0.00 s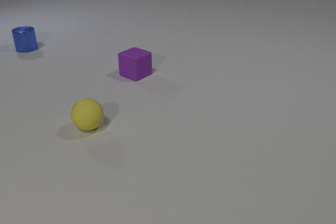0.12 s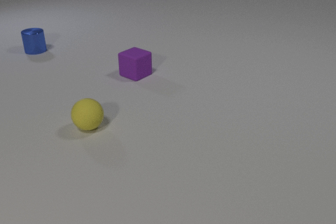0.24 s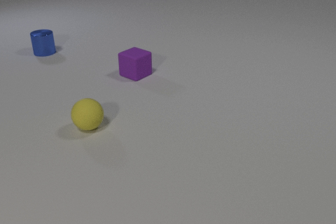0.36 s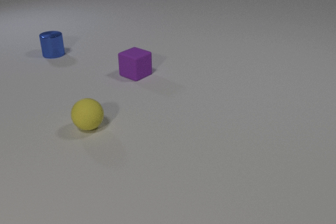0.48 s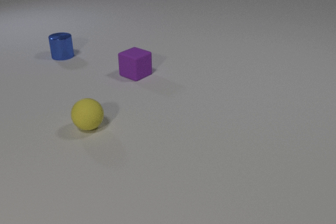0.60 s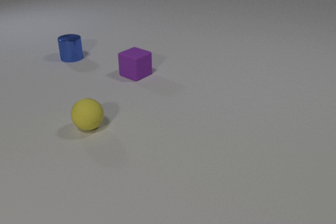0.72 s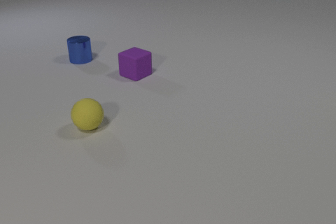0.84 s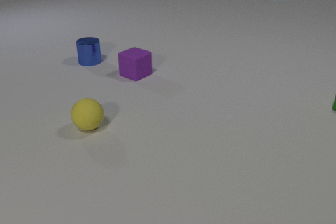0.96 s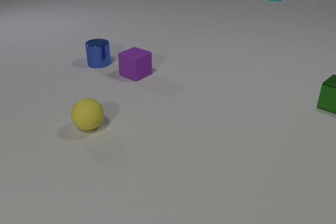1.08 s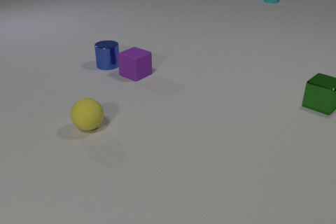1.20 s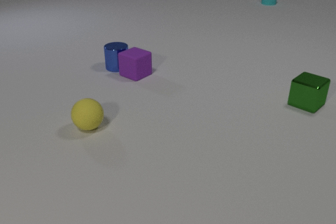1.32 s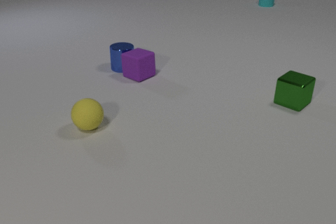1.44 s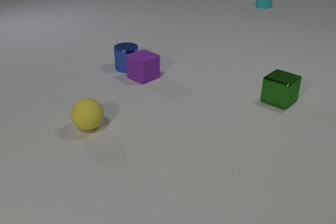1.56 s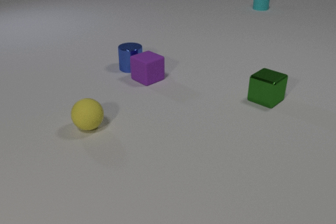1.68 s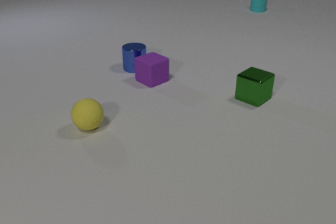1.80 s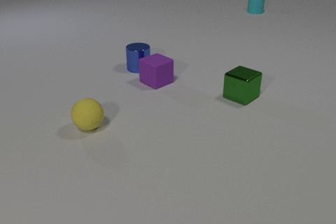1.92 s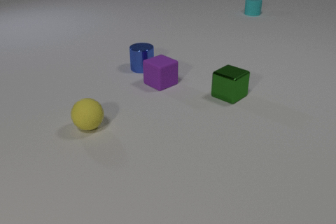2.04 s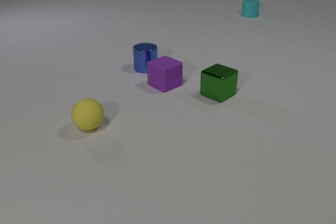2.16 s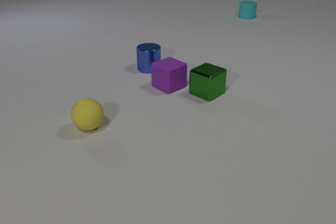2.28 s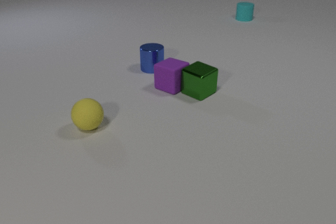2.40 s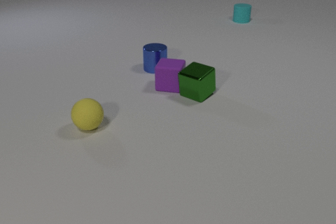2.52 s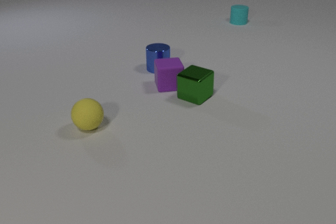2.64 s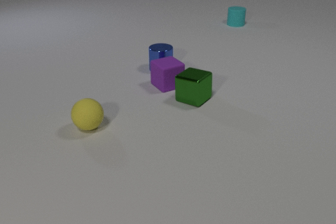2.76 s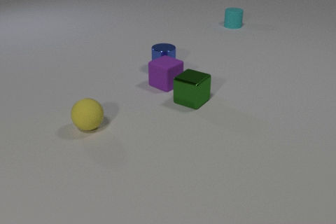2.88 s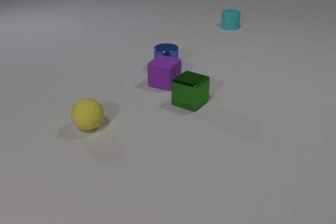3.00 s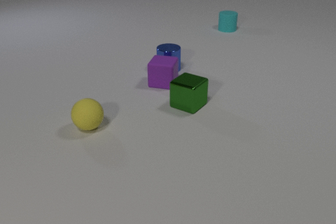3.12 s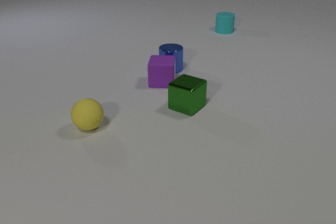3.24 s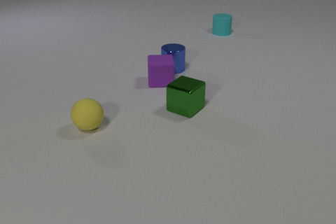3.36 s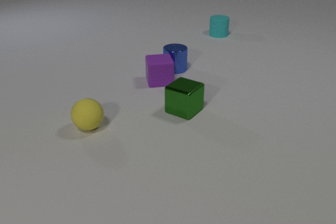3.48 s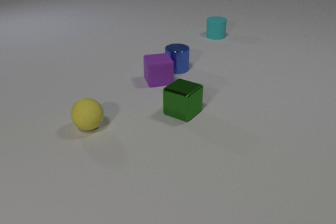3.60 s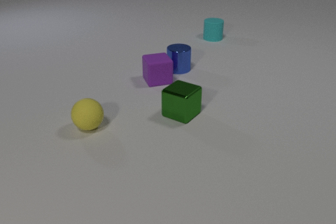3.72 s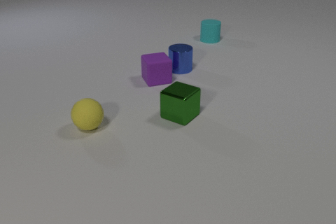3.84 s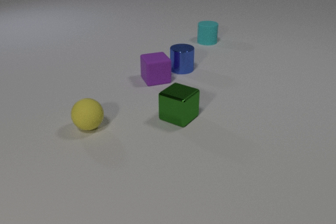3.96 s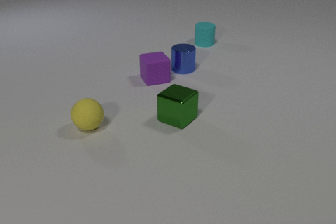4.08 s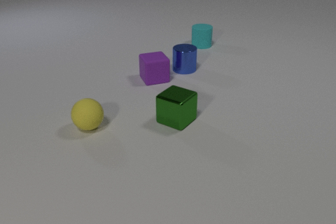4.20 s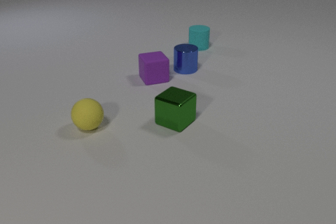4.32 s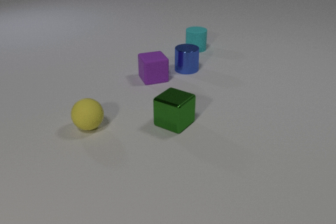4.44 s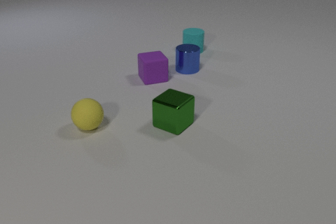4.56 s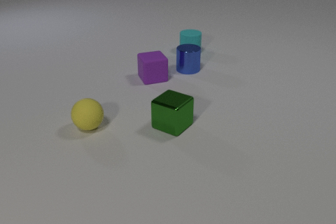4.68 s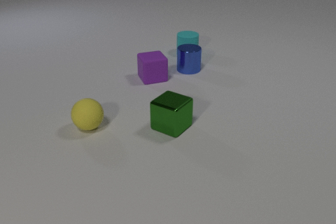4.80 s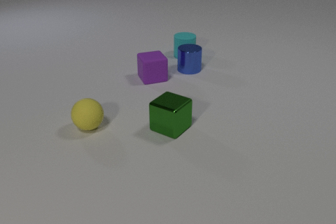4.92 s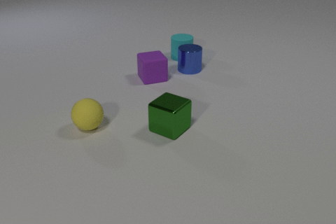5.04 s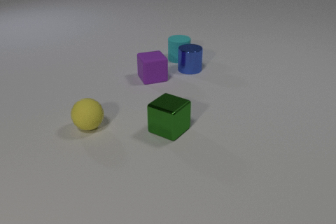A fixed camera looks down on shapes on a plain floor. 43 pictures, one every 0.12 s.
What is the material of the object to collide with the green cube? rubber.
What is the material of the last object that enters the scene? metal.
What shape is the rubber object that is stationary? sphere.
0.00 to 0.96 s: The blue metal cylinder slides to the right and toward the camera. The green metal cube comes in at the right edge, slides to the left. The cyan rubber cylinder comes in at the top edge, slides toward the camera.
0.96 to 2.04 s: The blue metal cylinder slides to the right. The purple rubber cube slides to the right and toward the camera. The green metal cube slides to the left. The cyan rubber cylinder slides toward the camera. The blue metal cylinder and the purple rubber cube collide.
2.04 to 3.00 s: The blue metal cylinder slides to the right. The purple rubber cube spins so that its near face slides to the right, counterclockwise seen from above. The green metal cube slides to the left and toward the camera. The cyan rubber cylinder slides toward the camera and to the left. The purple rubber cube and the green metal cube collide.
3.00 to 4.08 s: The blue metal cylinder slides to the right. The purple rubber cube slides away from the camera and to the left, spins so that its near face slides to the right, counterclockwise seen from above. The green metal cube slides toward the camera. The cyan rubber cylinder slides toward the camera and to the left.
4.08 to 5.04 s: The blue metal cylinder slides to the right. The green metal cube slides toward the camera. The cyan rubber cylinder slides toward the camera and to the left.
